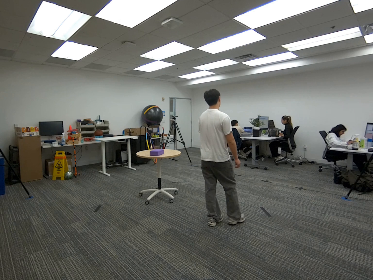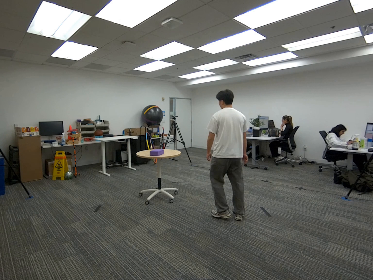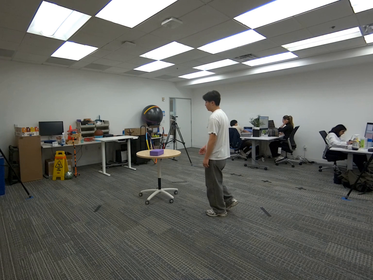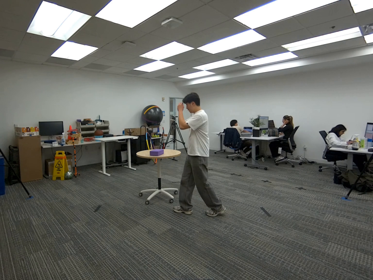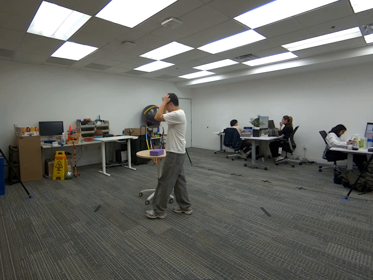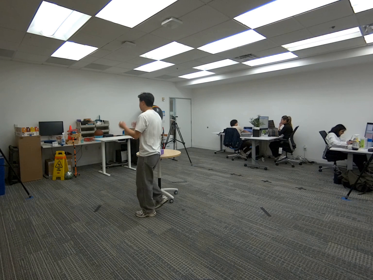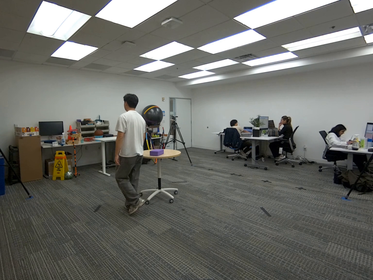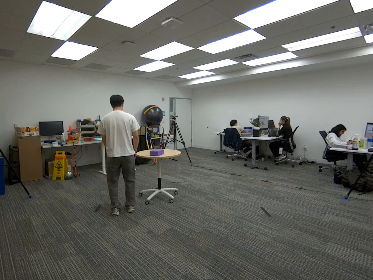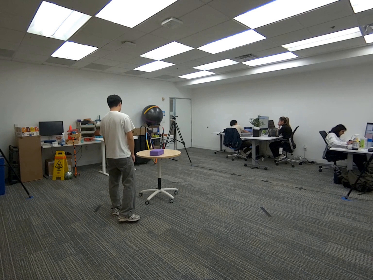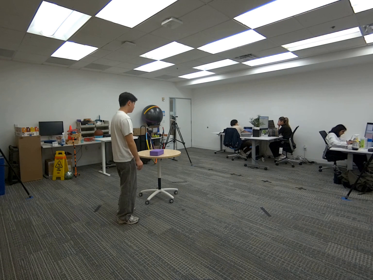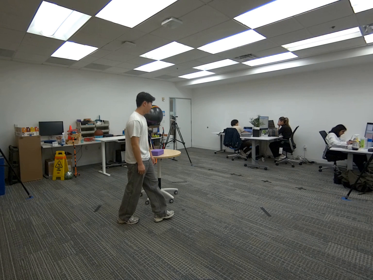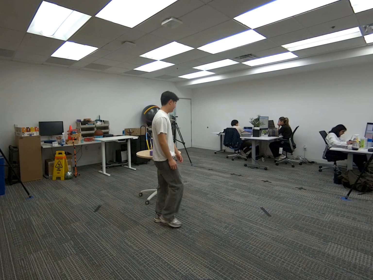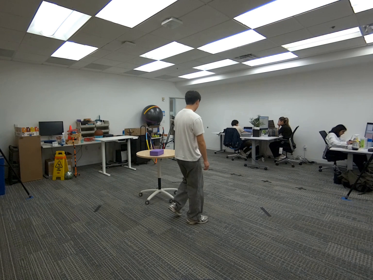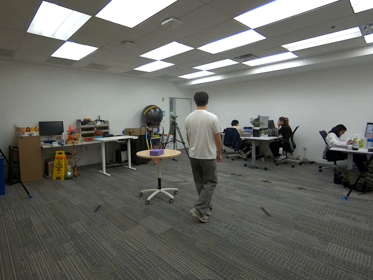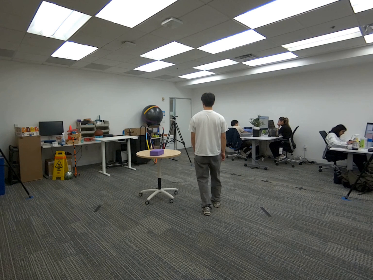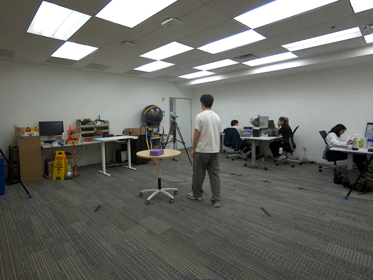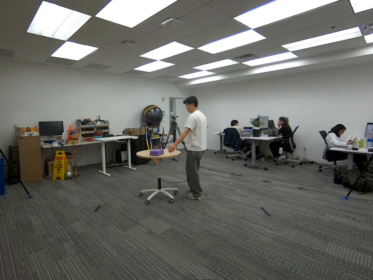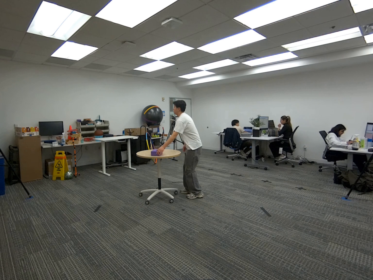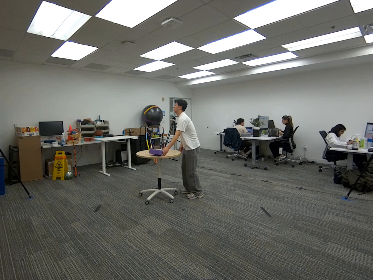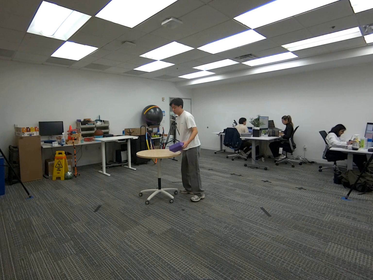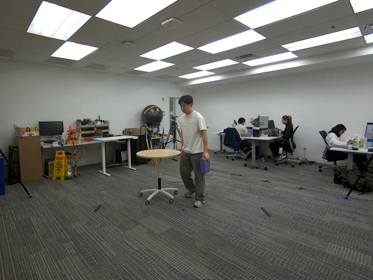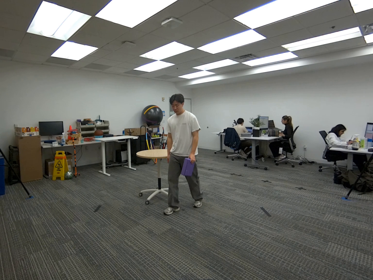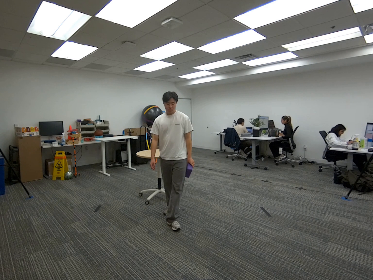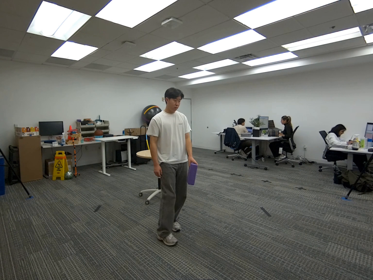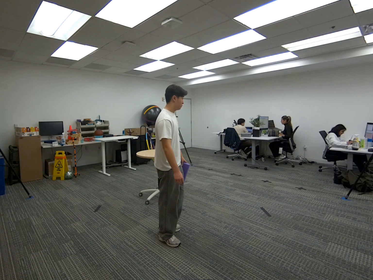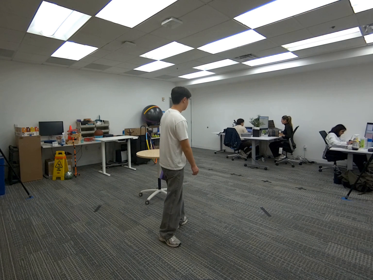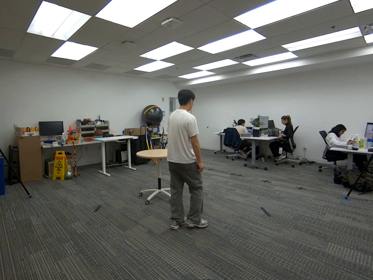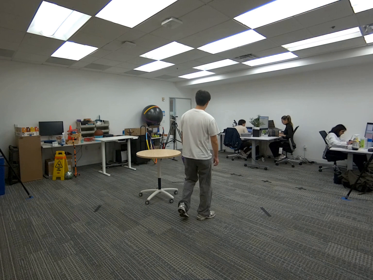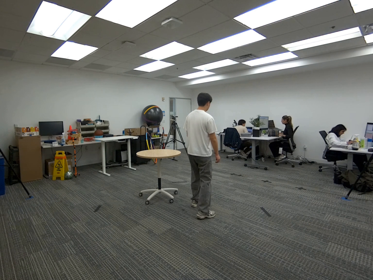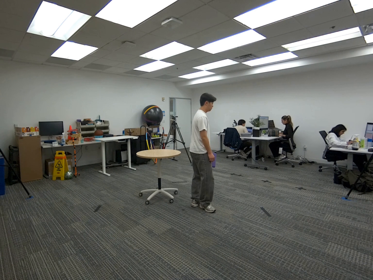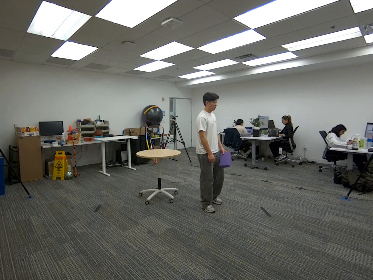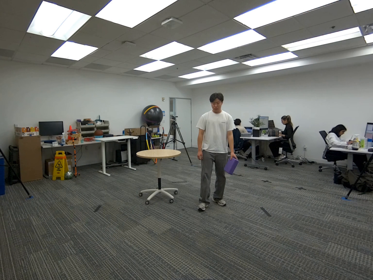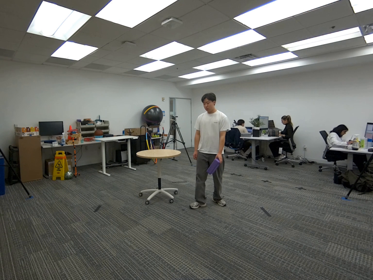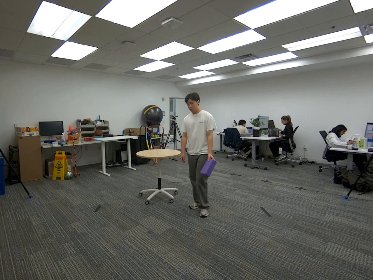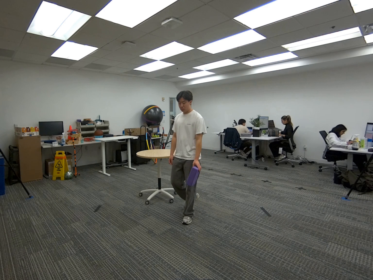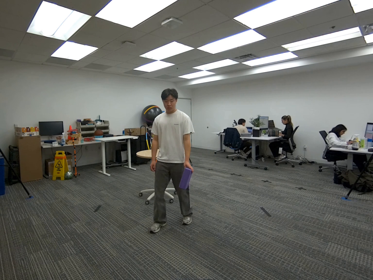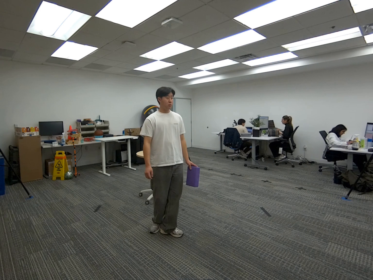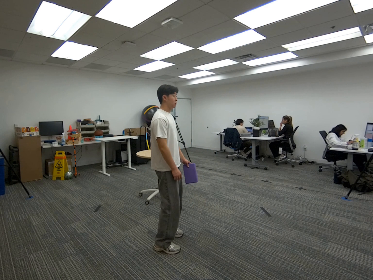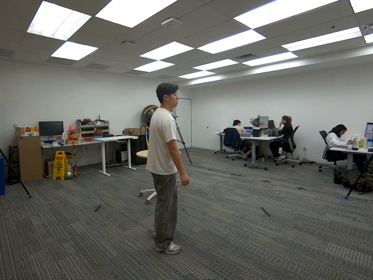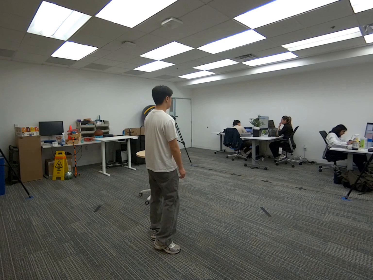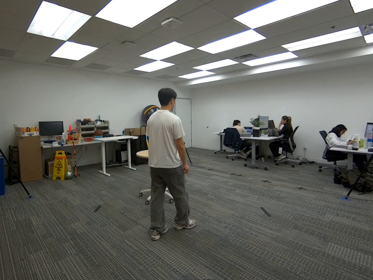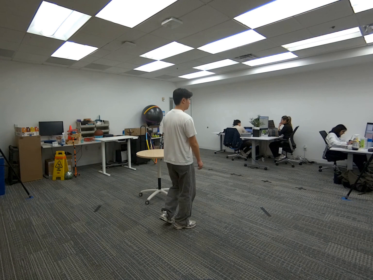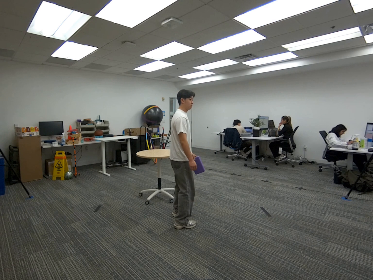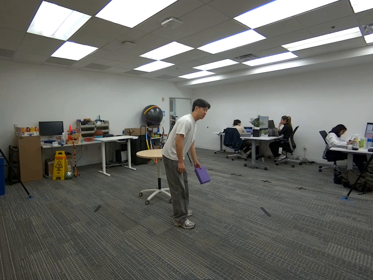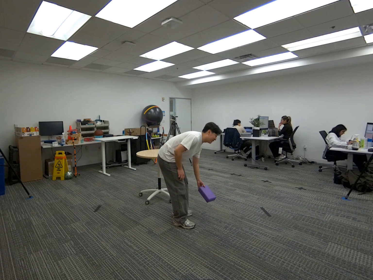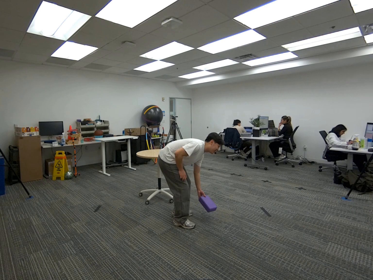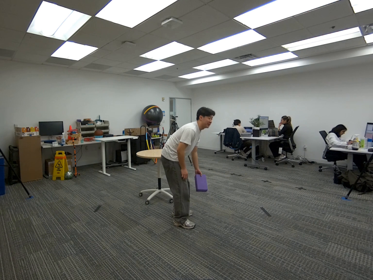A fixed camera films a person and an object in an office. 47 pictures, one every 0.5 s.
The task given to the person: Walk over to the yoga block on the table and using your left hand pick up the yoga block and place the yoga block on the ground.
